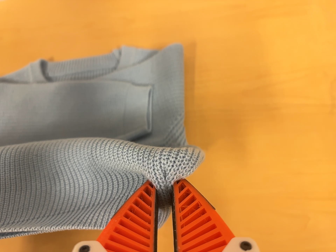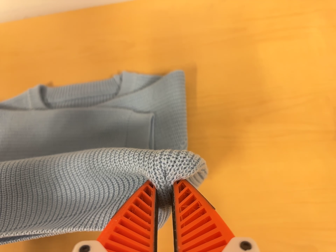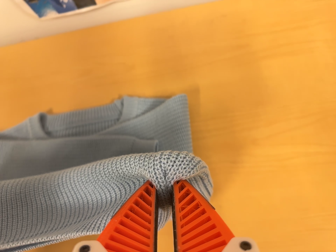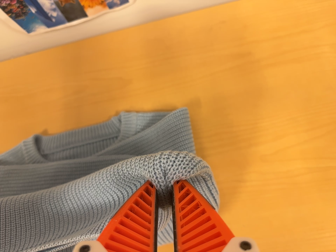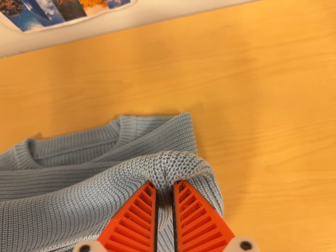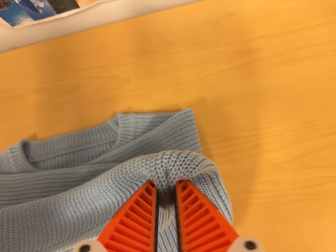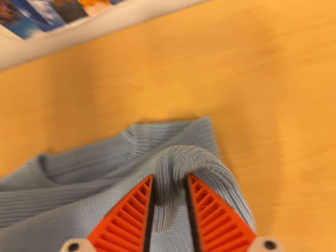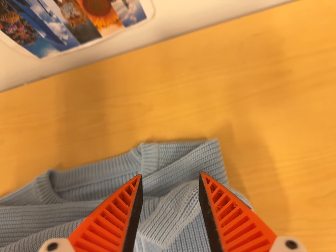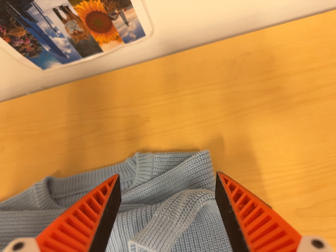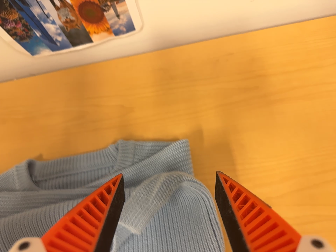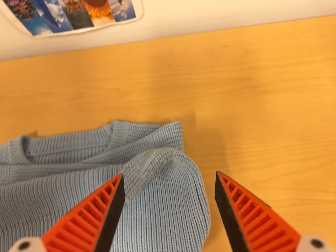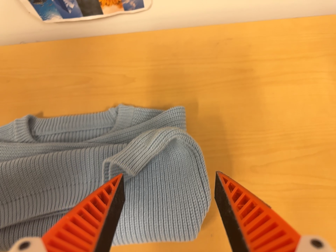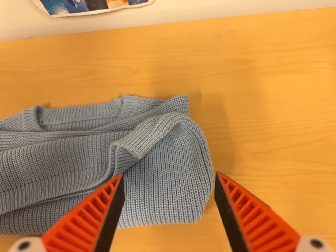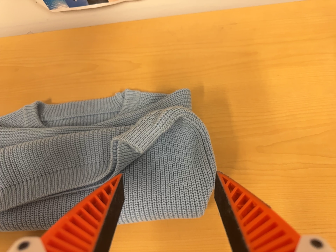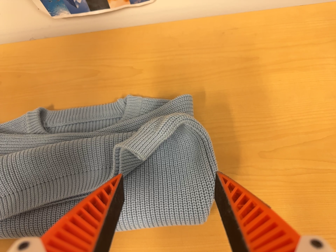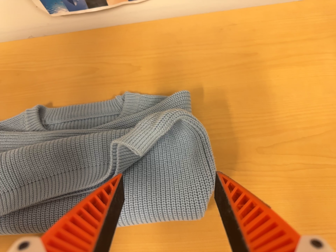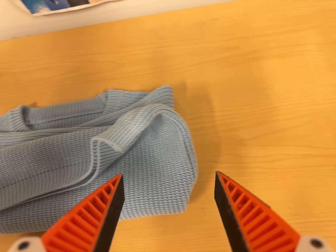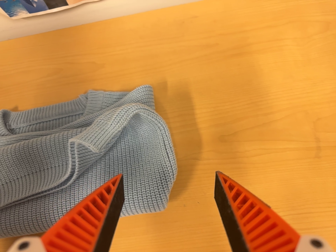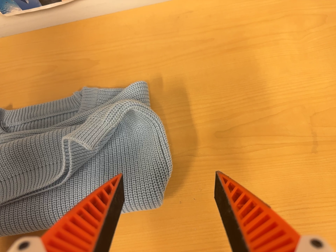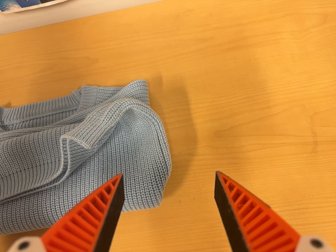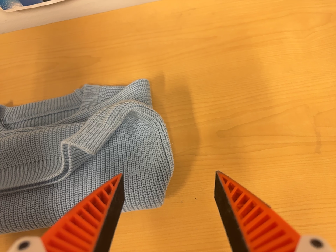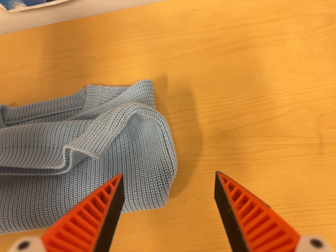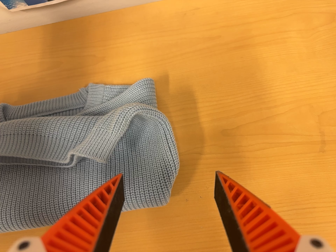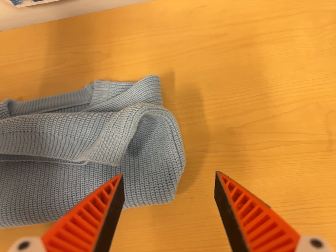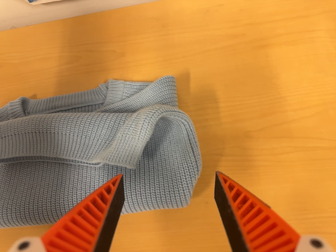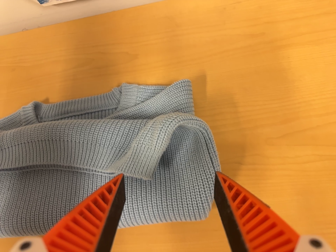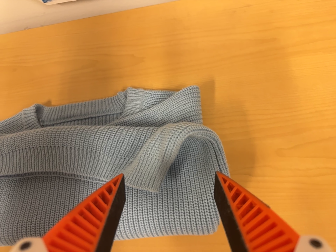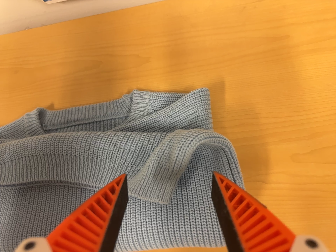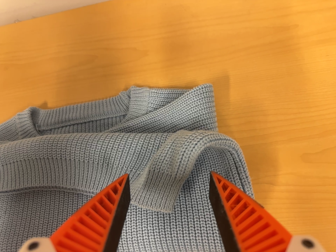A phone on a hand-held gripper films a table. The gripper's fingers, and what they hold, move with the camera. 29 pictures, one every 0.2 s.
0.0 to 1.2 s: The camera travels toward the top of its view and forward, about 18 cm, so close, fixed things drift downward. It rolls about its line of sight by about 10 degrees, and the scene rotates counterclockwise.
1.2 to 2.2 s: The camera travels toward the bottom of its view and backward, about 10 cm. Its aim tips toward the top of its view by about 10 degrees. It rolls about its line of sight by about 10 degrees, and the scene rotates clockwise.
2.2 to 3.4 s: The camera travels to its right, about 5 cm, so close, fixed things drift to the left.
3.4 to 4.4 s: The camera keeps its place and its aim.
4.4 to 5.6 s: The camera travels forward, toward the top of its view and to its left, about 10 cm, so what stands in front looms larger.
The film runs forward here.
